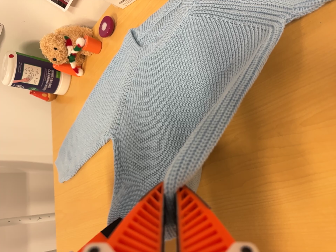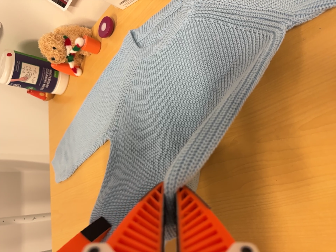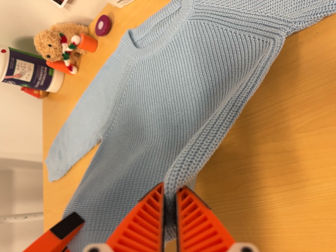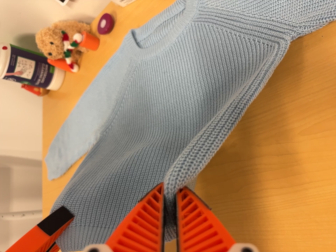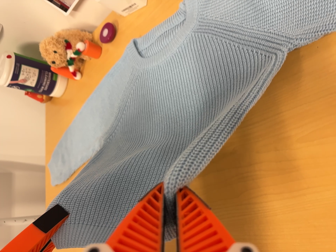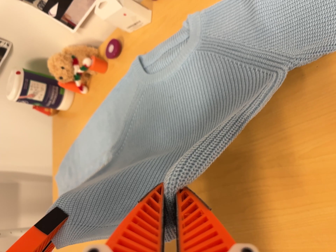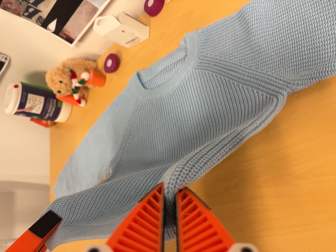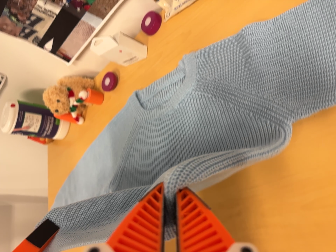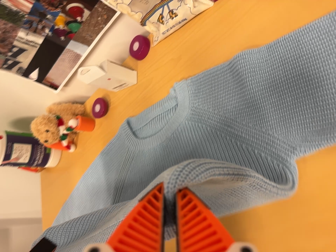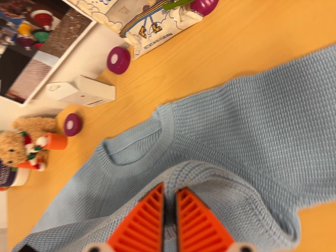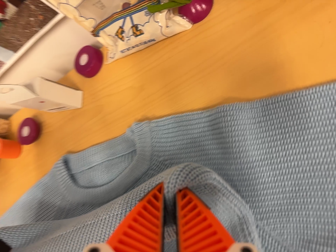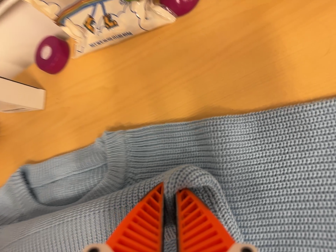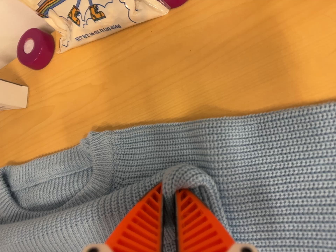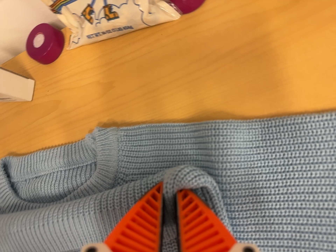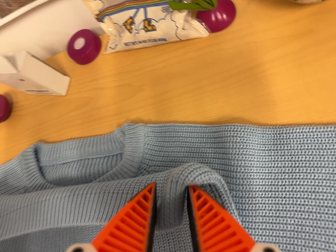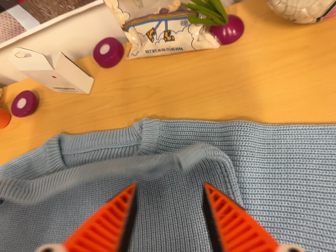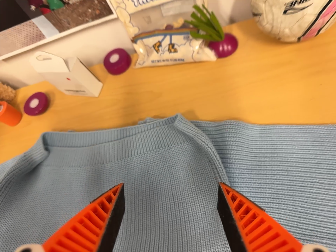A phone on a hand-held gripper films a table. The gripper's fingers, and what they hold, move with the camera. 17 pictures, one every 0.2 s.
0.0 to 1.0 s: The camera shifts only a little, or ends up much as it began.
1.0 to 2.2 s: The camera swings to its right by about 20 degrees, and the scene slides to the left. It travels toward the top of its view and forward, about 28 cm, so close, fixed things drift downward.
2.2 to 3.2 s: The camera travels backward, toward the bottom of its view and to its left, about 14 cm, so what stands in front gets smaller. Its aim tips toward the top of its view by about 15 degrees. It rolls about its line of sight by about 15 degrees, and the scene rotates clockwise.
The film runs forward here.
